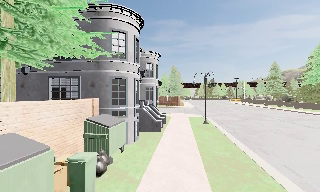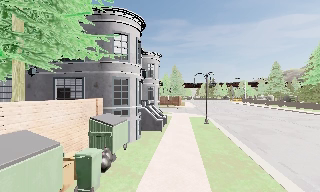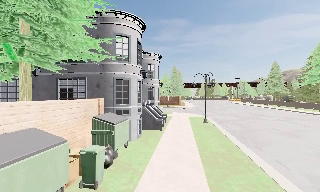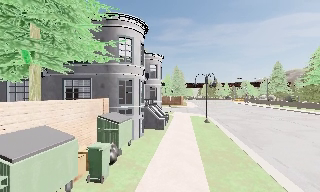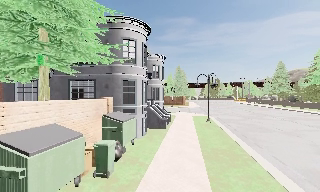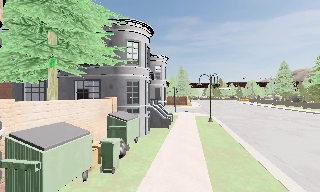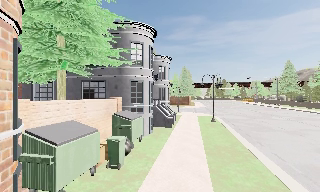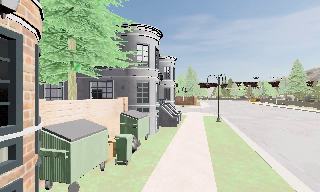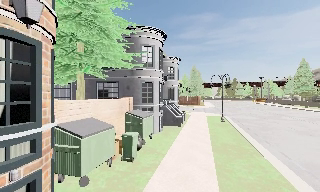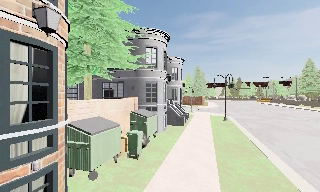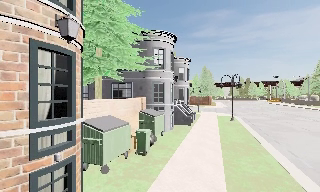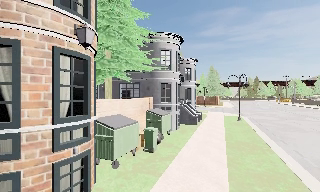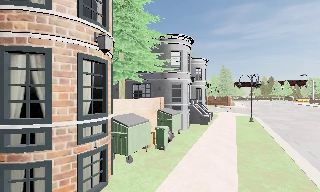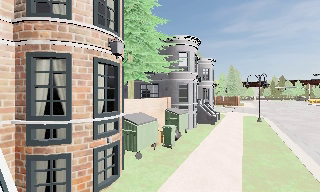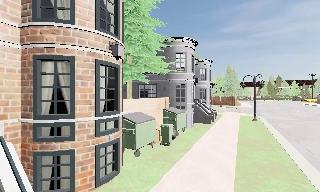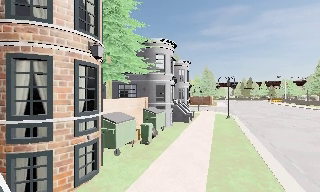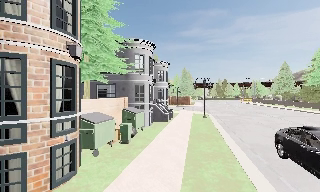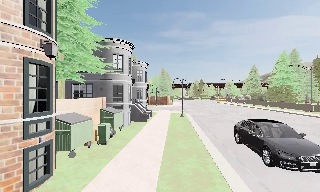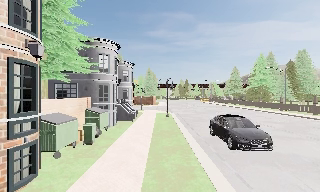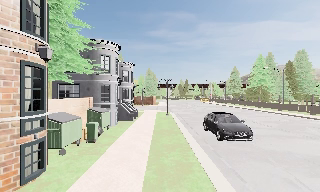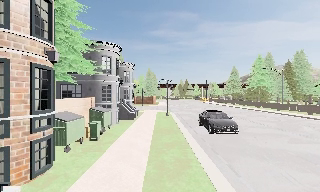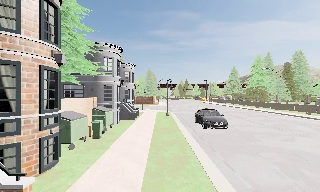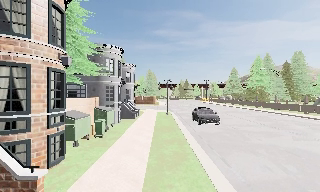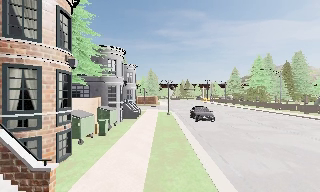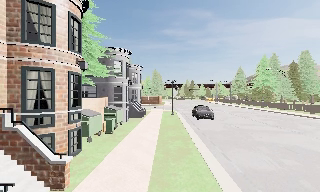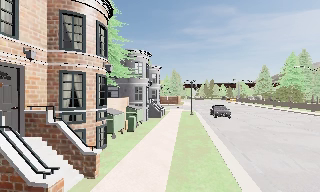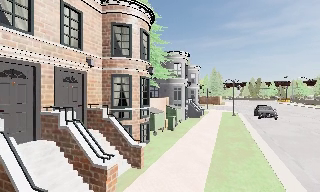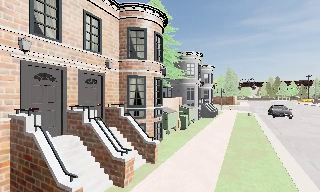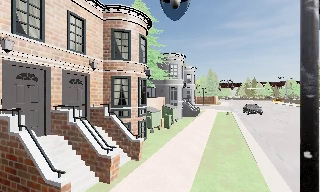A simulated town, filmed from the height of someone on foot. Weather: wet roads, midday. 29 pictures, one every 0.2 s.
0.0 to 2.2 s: The camera swings to its left by about 15 degrees, and the scene slides to the right. It travels backward, about 3 m, so what stands in front gets smaller.
2.2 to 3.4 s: The camera swings to its right by about 15 degrees, and the scene slides to the left. It travels backward, about 1.5 m, so what stands in front gets smaller.
3.4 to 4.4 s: The camera travels backward, about 1.5 m, so what stands in front gets smaller.
4.4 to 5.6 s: The camera pans to its left, which is counterclockwise from overhead, by about 20 degrees. It travels backward, about 2 m, so what stands in front gets smaller.
The film runs backward here.
